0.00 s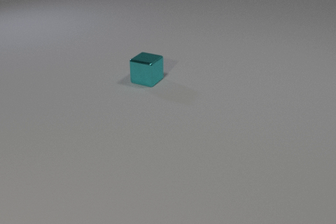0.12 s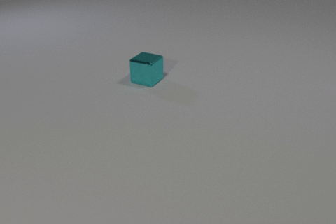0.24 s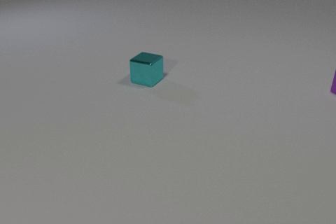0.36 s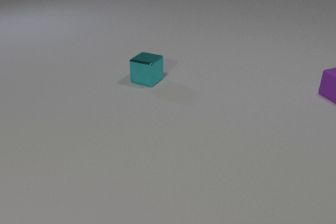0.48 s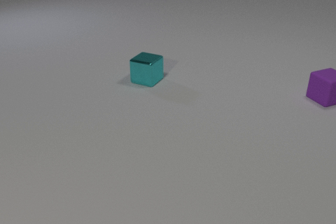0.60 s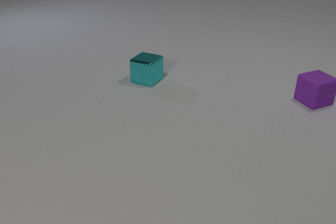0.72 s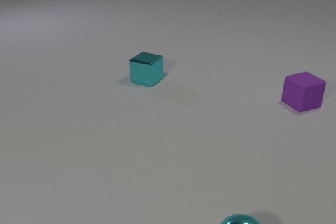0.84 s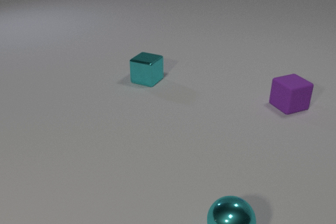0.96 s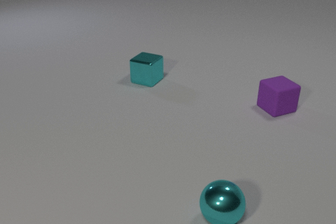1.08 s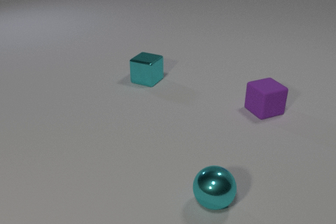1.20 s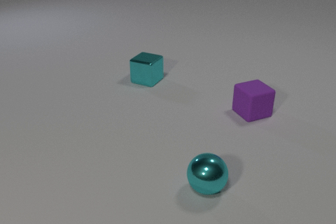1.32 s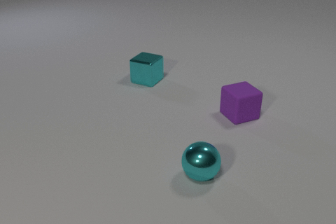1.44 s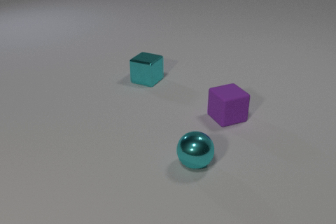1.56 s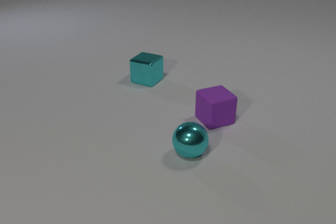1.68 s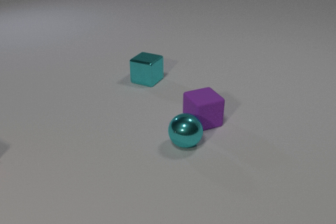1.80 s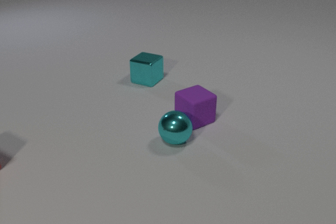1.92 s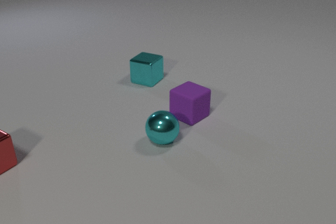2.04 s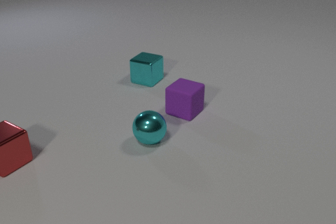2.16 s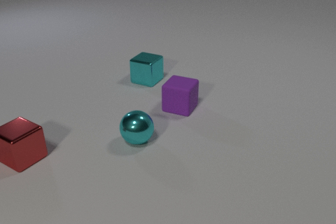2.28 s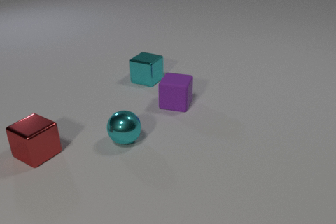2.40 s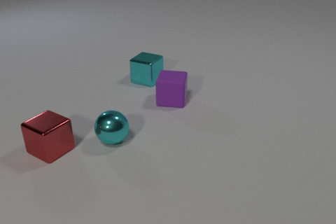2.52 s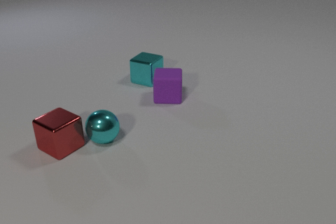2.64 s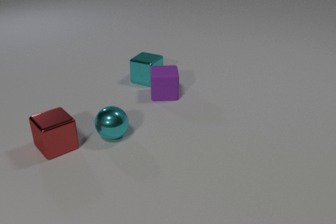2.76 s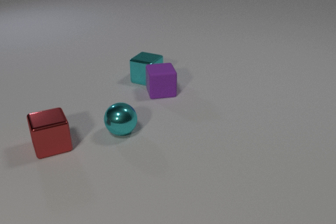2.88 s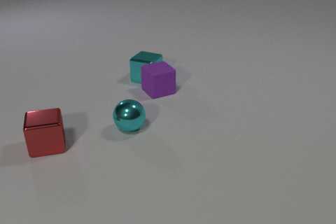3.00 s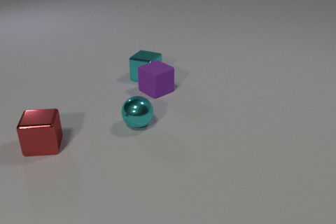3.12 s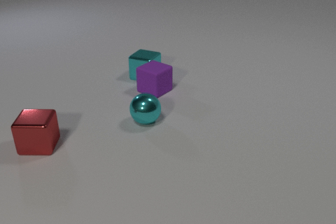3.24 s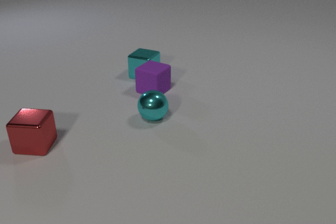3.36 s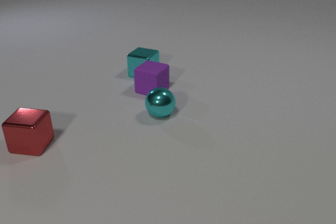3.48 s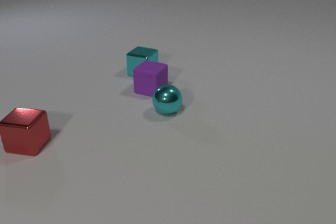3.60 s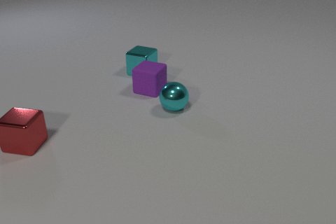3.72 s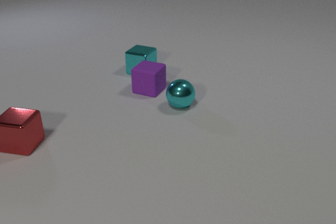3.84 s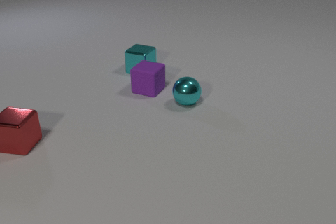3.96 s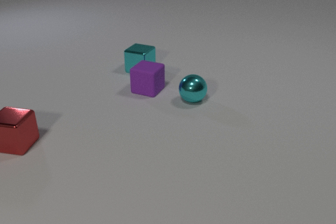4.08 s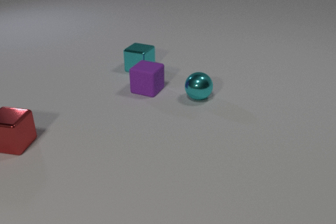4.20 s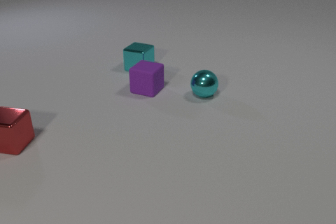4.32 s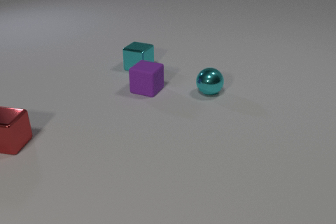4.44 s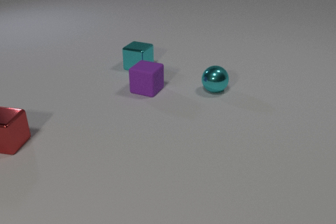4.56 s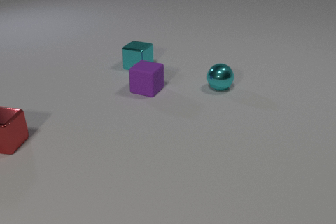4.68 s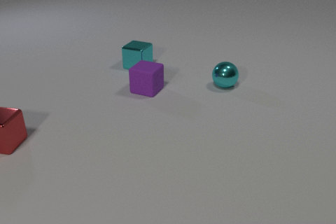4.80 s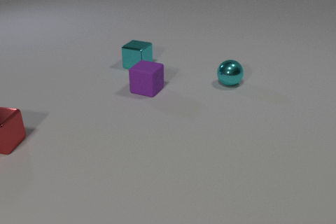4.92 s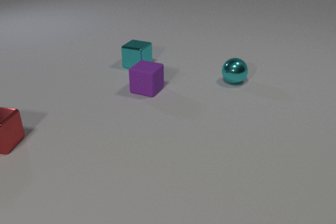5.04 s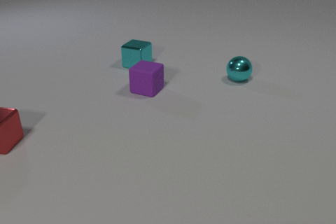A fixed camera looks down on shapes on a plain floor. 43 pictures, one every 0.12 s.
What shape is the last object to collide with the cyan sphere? cube.
How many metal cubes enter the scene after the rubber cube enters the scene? 1.
Are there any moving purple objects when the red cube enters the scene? yes.
0.00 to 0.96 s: The purple rubber cube comes in at the right edge, slides to the left and toward the camera. The cyan metal sphere comes in at the bottom edge, rolls away from the camera and to the left.
0.96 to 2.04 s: The purple rubber cube slides to the left, spins so that its near face slides to the right, counterclockwise seen from above. The cyan metal sphere rolls away from the camera and to the left. The red metal cube comes in at the left edge, slides to the right. The purple rubber cube and the cyan metal sphere collide.
2.04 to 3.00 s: The purple rubber cube slides away from the camera and to the left, spins so that its near face slides to the right, counterclockwise seen from above. The cyan metal sphere rolls away from the camera. The cyan metal cube slides away from the camera. The red metal cube slides to the right and away from the camera, spins clockwise seen from above by about 45 degrees, its near face sliding to the left. The cyan metal sphere and the red metal cube collide. The purple rubber cube and the cyan metal cube collide.
3.00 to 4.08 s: The purple rubber cube slides to the left, spins counterclockwise seen from above by about 30 degrees, its near face sliding to the right. The cyan metal sphere rolls to the right and away from the camera. The cyan metal cube slides away from the camera. The red metal cube slides to the left and away from the camera.
4.08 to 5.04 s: The cyan metal sphere rolls away from the camera and to the right. The cyan metal cube slides away from the camera. The red metal cube slides to the left.
